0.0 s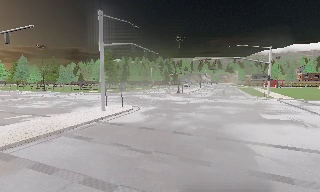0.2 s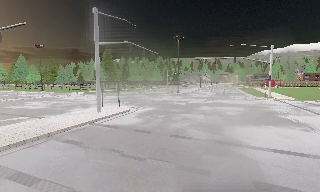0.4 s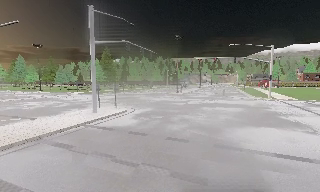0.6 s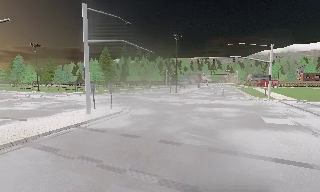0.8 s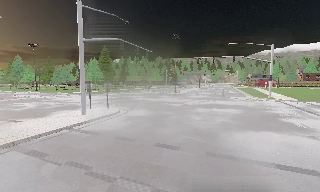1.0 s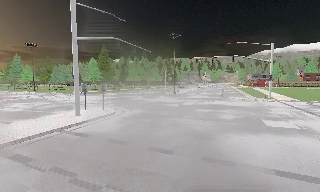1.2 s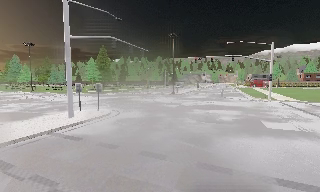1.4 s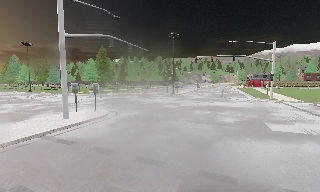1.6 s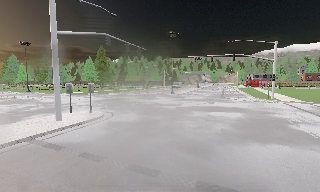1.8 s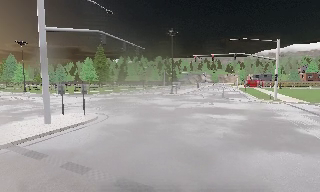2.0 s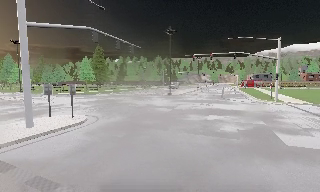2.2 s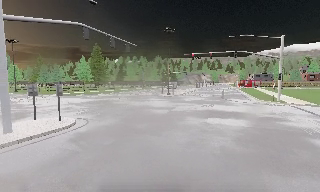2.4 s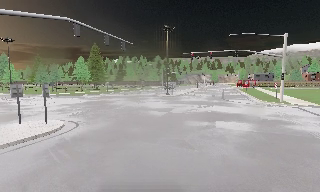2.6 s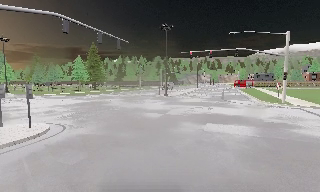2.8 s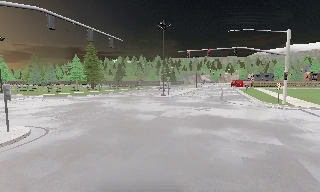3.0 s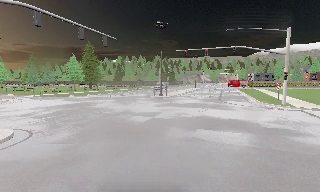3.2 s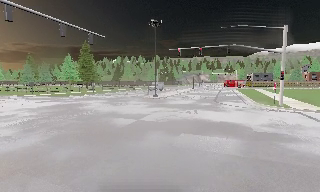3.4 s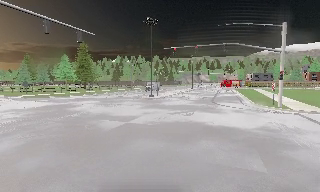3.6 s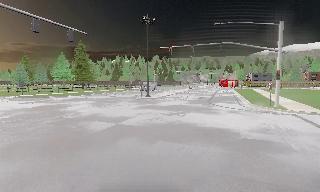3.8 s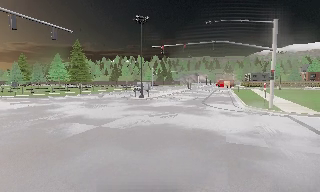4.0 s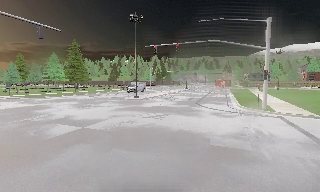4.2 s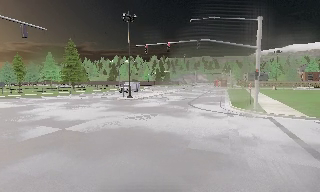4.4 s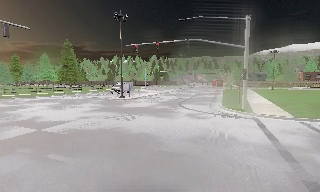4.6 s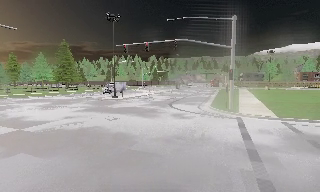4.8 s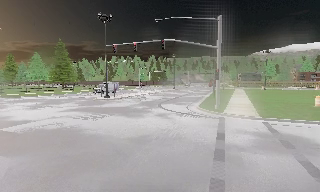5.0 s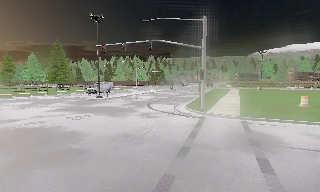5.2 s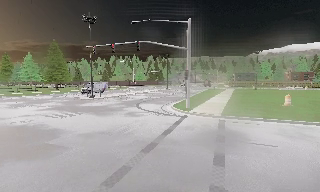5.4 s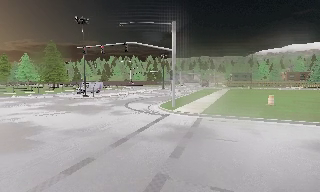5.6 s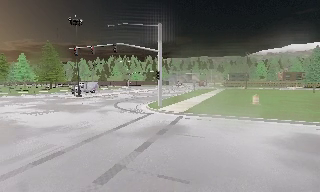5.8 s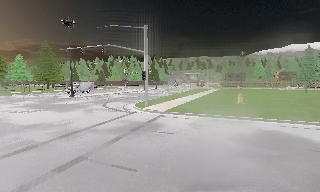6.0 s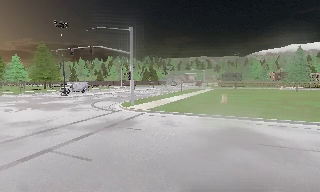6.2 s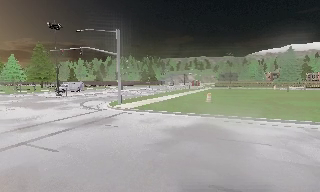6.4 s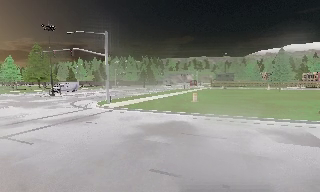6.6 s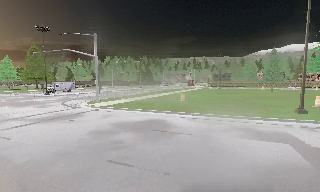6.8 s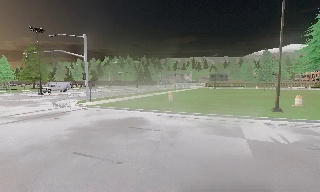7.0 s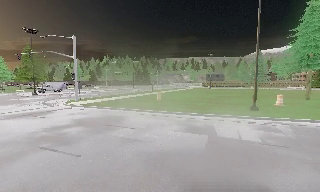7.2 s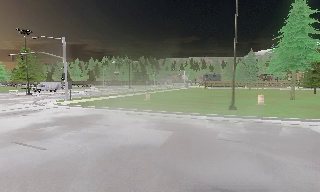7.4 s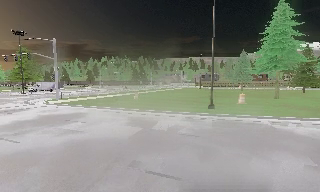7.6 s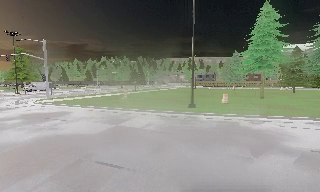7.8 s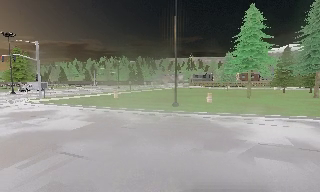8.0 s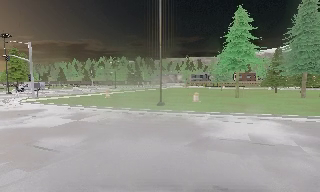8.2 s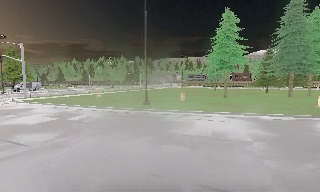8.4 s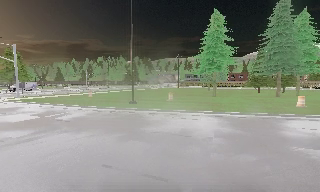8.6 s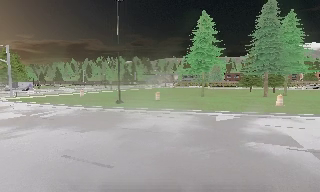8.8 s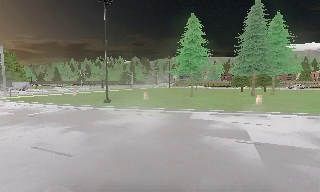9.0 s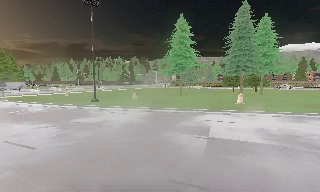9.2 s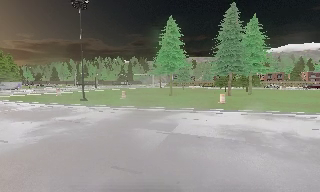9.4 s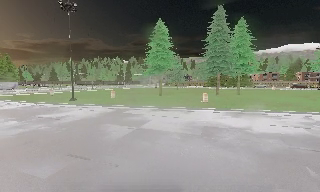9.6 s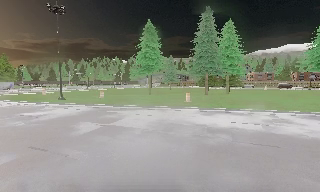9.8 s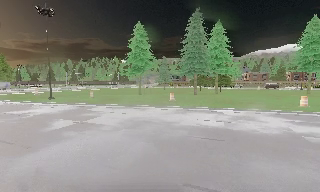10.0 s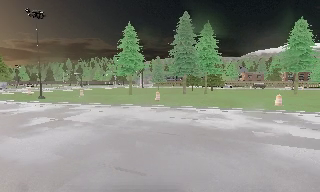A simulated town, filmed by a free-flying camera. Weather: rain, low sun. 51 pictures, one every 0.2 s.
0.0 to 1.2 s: The camera travels forward and to its right, about 2.5 m, so what stands in front looms larger.
1.2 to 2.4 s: The camera travels forward, about 4.5 m, so what stands in front looms larger. It gains speed.
2.4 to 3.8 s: The camera travels forward and to its right, about 6 m, so what stands in front looms larger.
3.8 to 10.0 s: The camera travels to its right, about 45 m, so close, fixed things drift to the left.
The film runs forward here.
